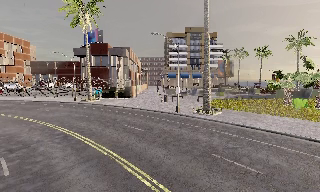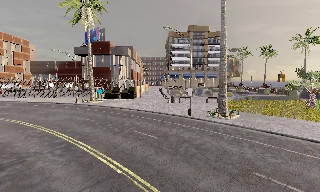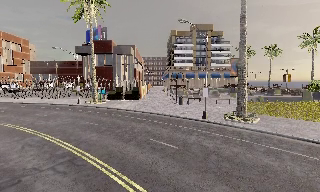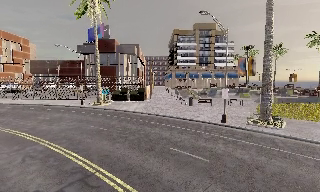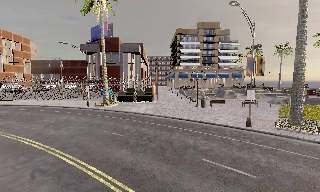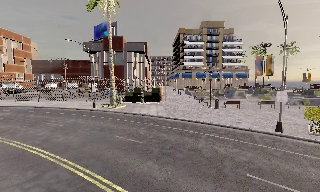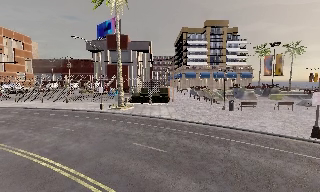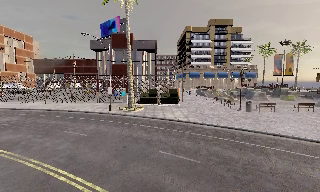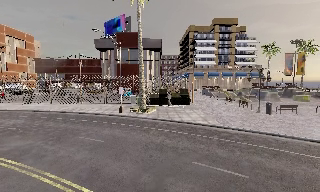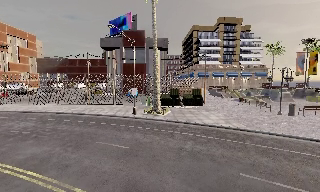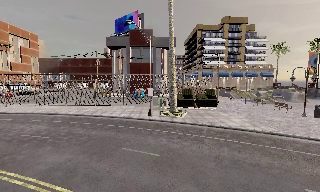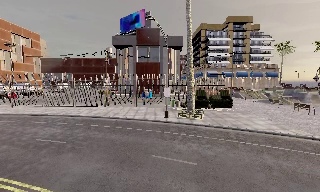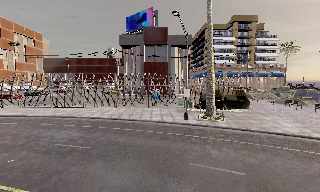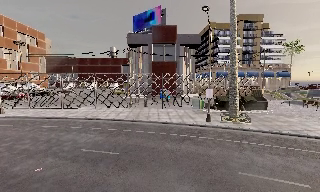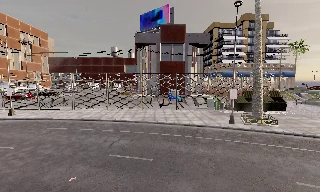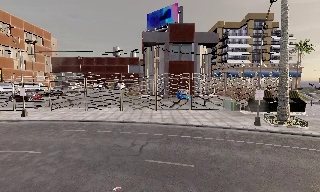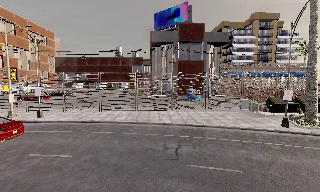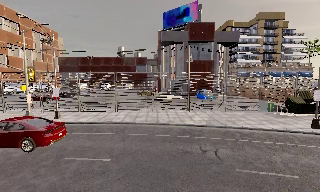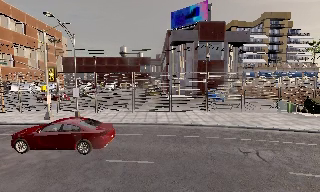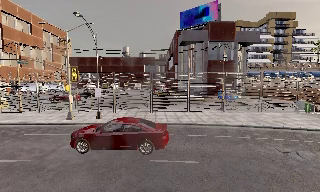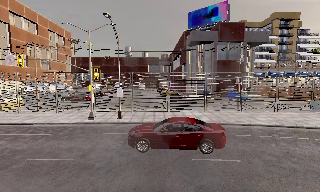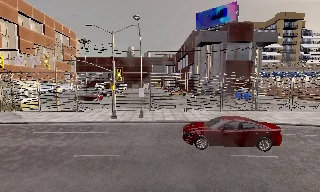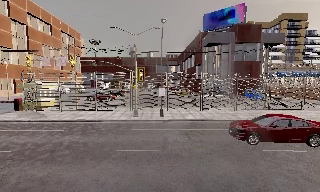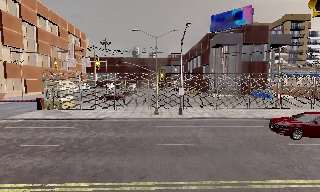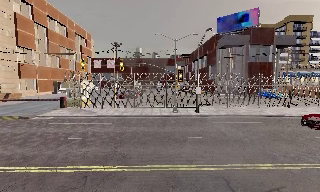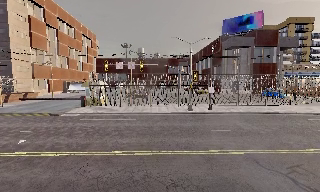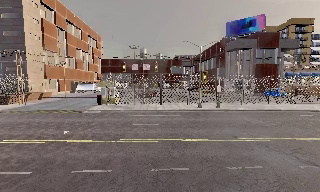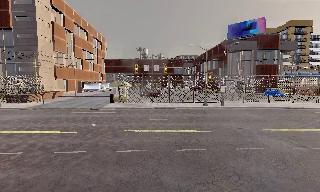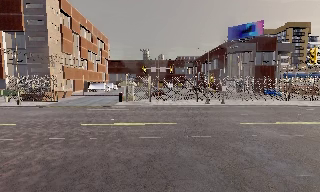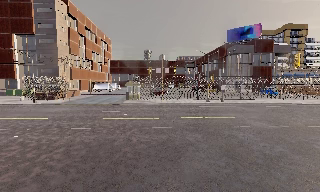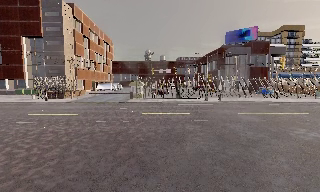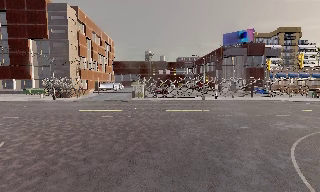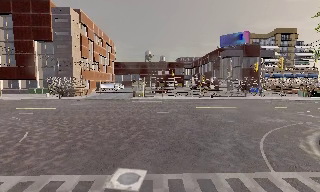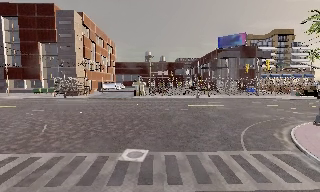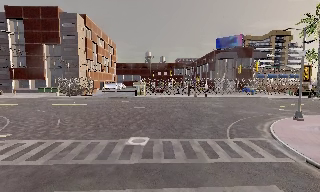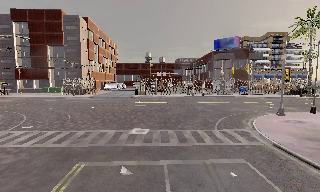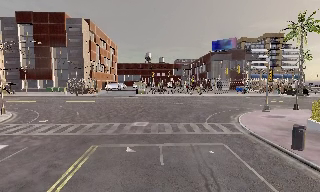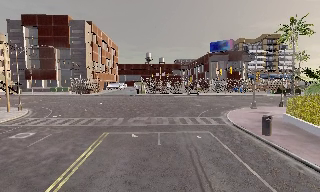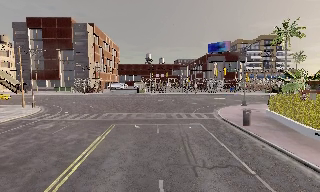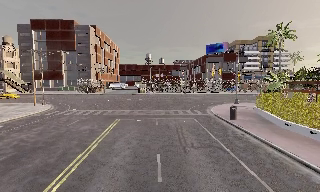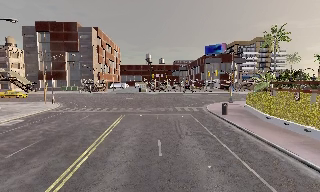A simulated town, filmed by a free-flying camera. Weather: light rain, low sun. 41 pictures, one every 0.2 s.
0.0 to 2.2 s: The camera travels to its left and forward, about 19 m, so close, fixed things drift to the right.
2.2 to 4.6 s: The camera travels to its left, about 20 m, so close, fixed things drift to the right.
4.6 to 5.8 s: The camera travels backward and to its left, about 13 m, so what stands in front gets smaller.
5.8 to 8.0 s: The camera travels backward, about 20 m, so what stands in front gets smaller.
The film runs backward here.
